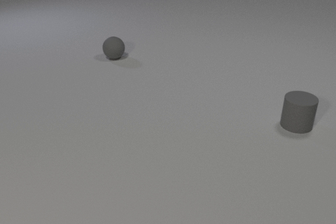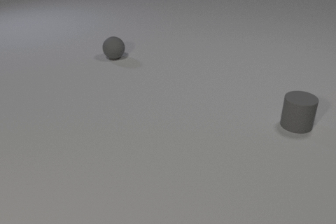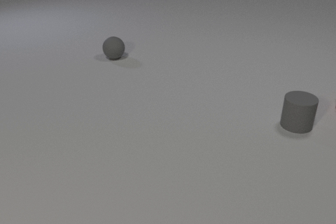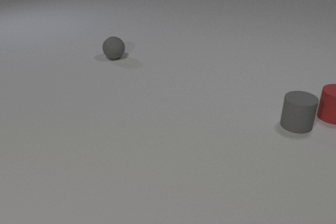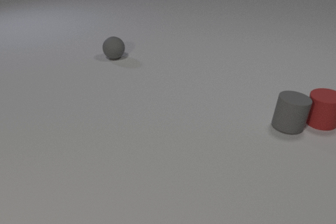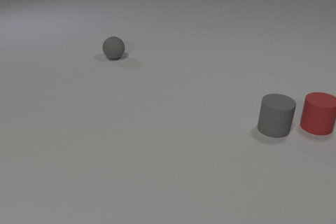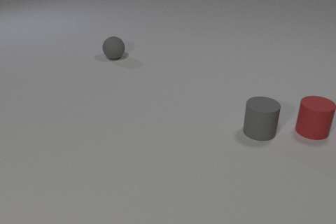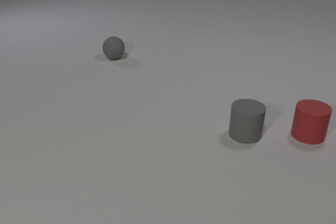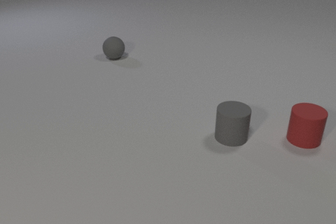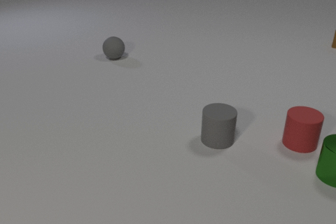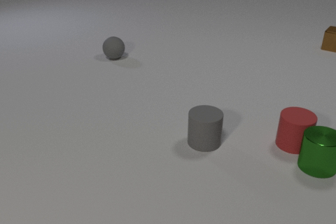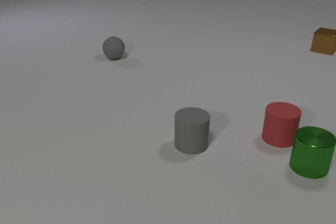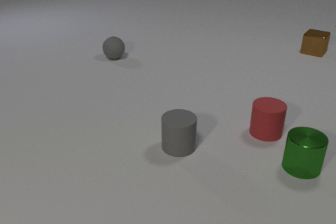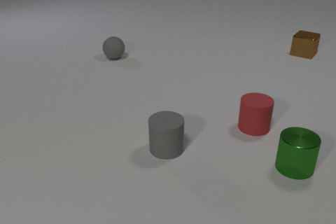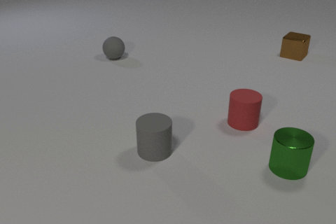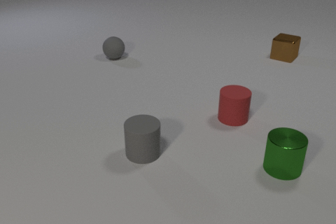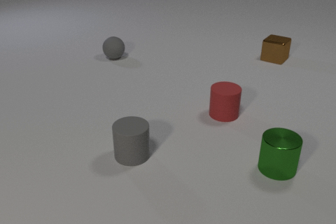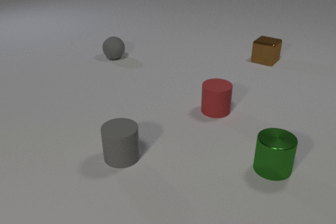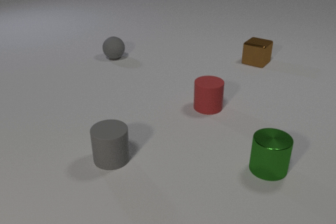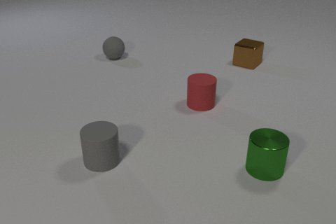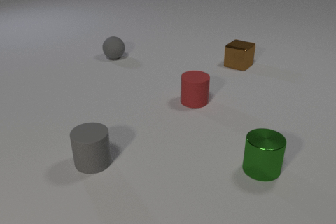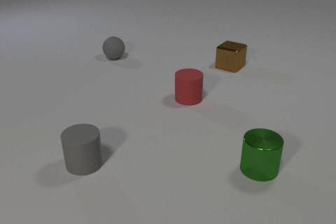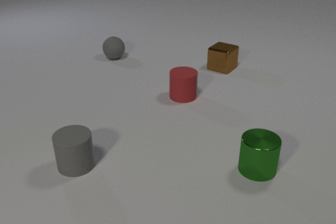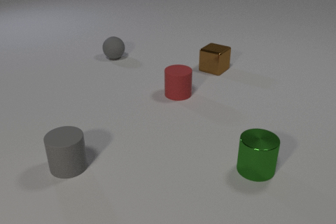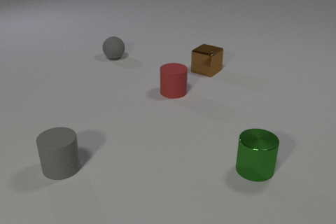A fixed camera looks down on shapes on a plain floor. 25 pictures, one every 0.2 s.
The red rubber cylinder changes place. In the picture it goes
to the left.
The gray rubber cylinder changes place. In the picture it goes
to the left.
0.0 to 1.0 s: The red rubber cylinder comes in at the right edge, slides toward the camera and to the left. The gray rubber cylinder slides to the left and toward the camera. The red rubber cylinder and the gray rubber cylinder collide.
1.0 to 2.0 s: The red rubber cylinder slides toward the camera and to the left. The gray rubber cylinder slides to the left and toward the camera. The green metal cylinder comes in at the right edge, slides to the left and away from the camera. The brown metal cube comes in at the right edge, slides toward the camera and to the left. The red rubber cylinder and the green metal cylinder collide.
2.0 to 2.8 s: The red rubber cylinder slides to the left and away from the camera. The gray rubber cylinder slides to the left. The green metal cylinder slides to the left and toward the camera. The brown metal cube slides to the left and toward the camera.
2.8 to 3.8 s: The red rubber cylinder slides to the left and away from the camera. The gray rubber cylinder slides to the left. The green metal cylinder slides to the left. The brown metal cube slides to the left and toward the camera.
3.8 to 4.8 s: The red rubber cylinder slides to the left and away from the camera. The gray rubber cylinder slides to the left. The green metal cylinder slides to the left. The brown metal cube slides to the left and toward the camera.
What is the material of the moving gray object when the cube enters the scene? rubber.
How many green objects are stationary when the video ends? 1.
Are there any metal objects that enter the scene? yes.
